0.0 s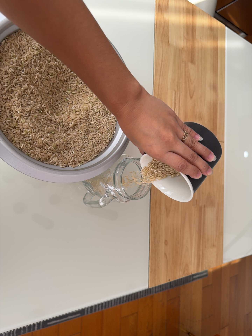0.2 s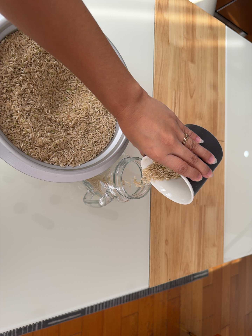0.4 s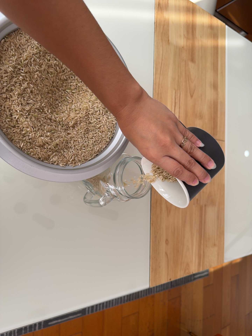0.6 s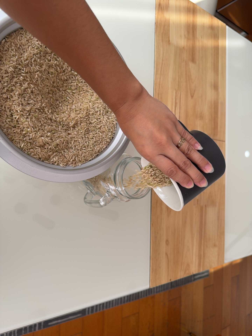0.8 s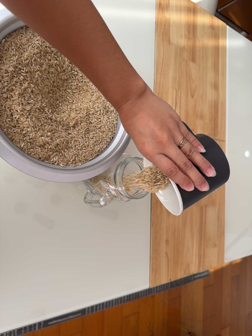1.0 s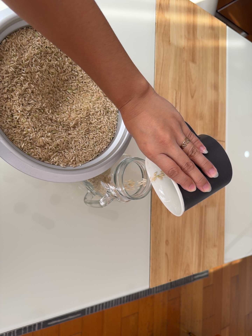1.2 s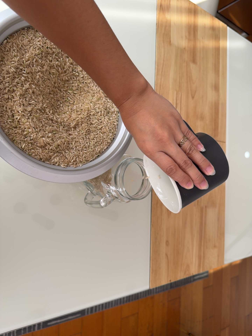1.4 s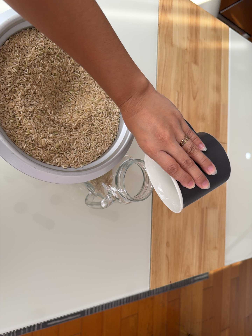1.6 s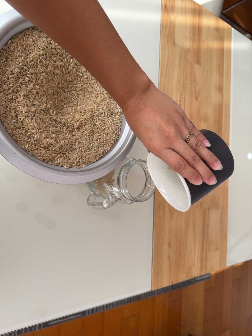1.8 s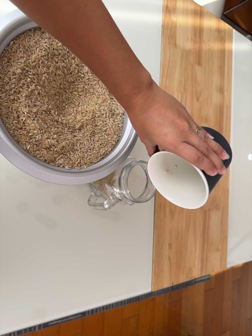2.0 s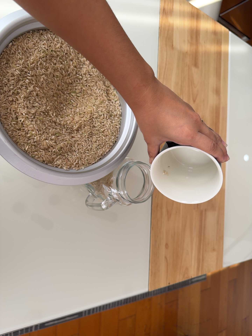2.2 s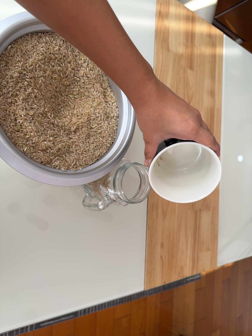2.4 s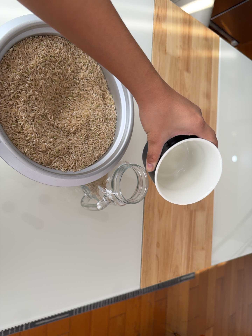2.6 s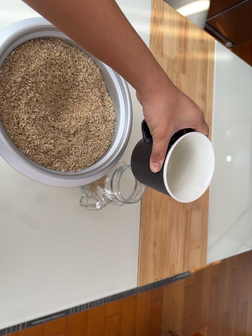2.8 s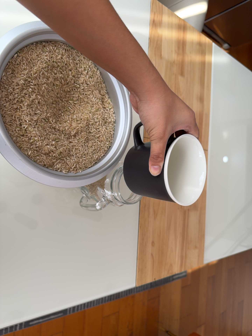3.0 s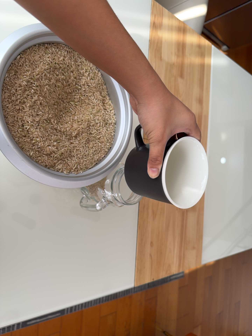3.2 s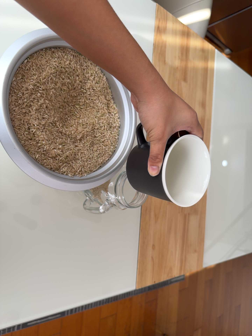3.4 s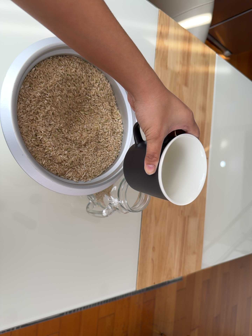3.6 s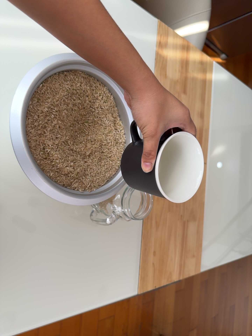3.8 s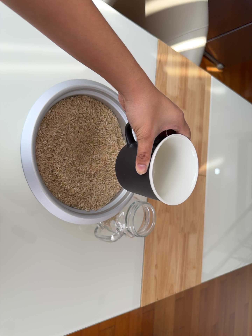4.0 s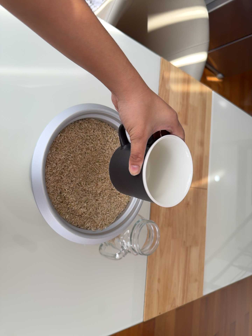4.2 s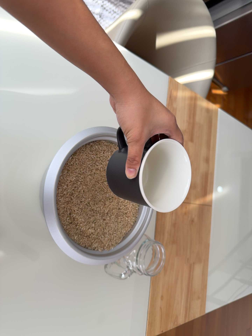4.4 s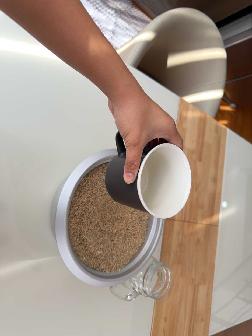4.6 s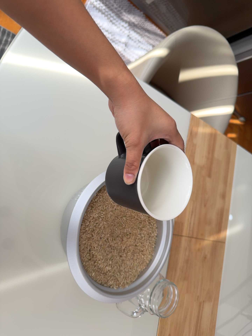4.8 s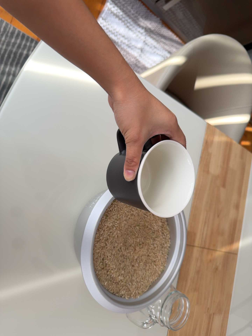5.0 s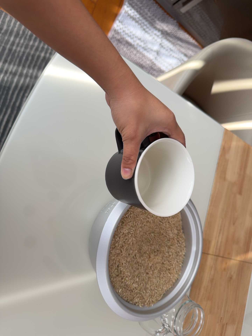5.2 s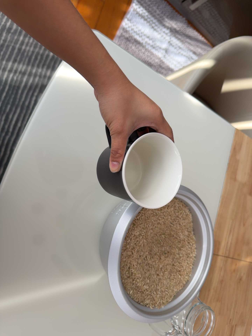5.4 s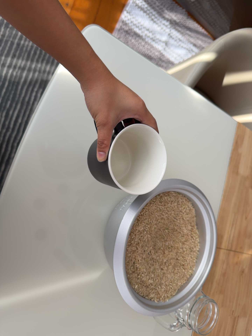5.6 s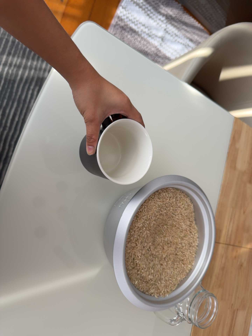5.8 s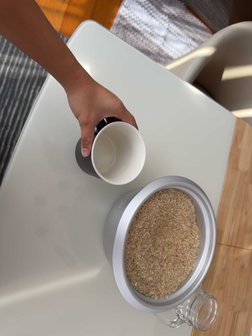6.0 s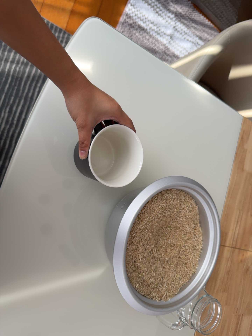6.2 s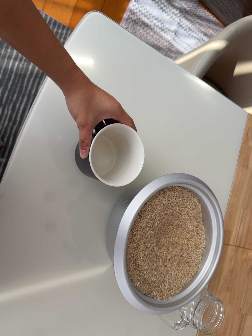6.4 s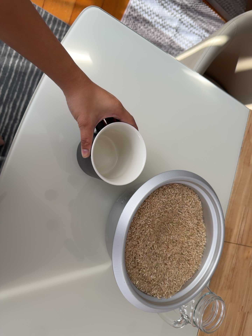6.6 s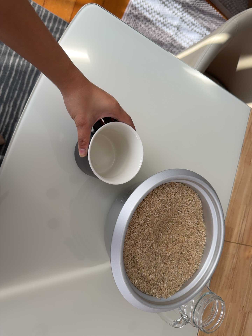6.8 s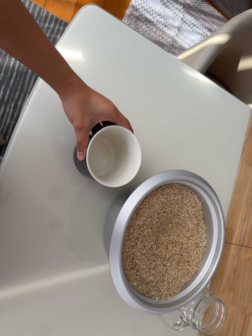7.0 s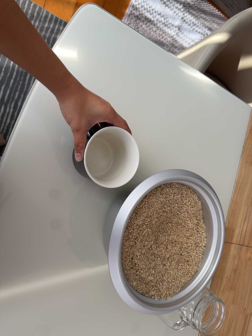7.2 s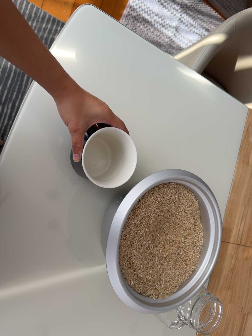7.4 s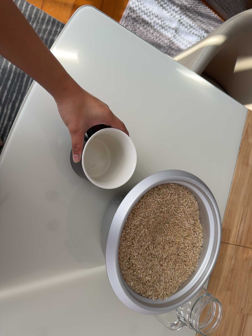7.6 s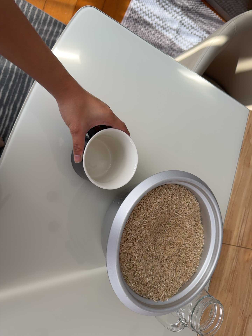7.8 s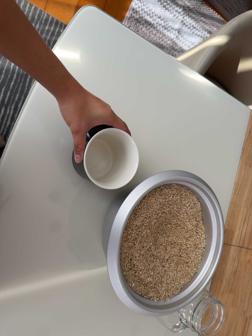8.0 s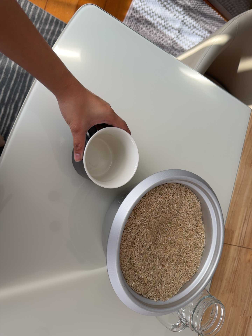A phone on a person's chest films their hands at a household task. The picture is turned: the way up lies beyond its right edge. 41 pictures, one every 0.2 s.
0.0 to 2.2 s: The camera keeps its place and its aim.
2.2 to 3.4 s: The camera shifts only a little, or ends up much as it began.
3.4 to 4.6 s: The camera travels toward the top of its view, backward and to its left, about 18 cm, so close, fixed things drift downward. Its aim tips toward the top of its view by about 10 degrees, and the scene shifts downward.
4.6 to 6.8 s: The camera swings to its left by about 10 degrees, and the scene slides to the right.
6.8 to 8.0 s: The camera keeps its place and its aim.
The film runs forward here.
